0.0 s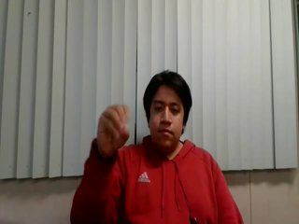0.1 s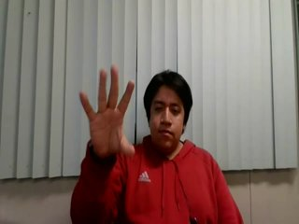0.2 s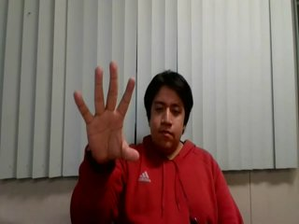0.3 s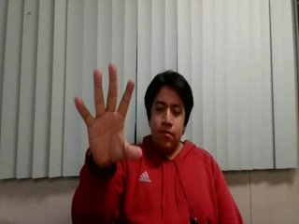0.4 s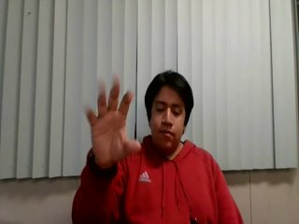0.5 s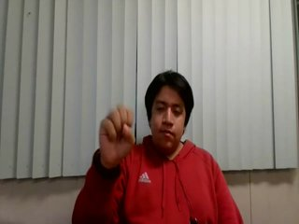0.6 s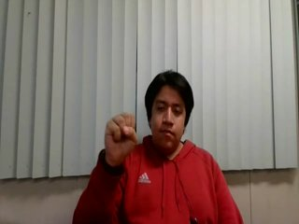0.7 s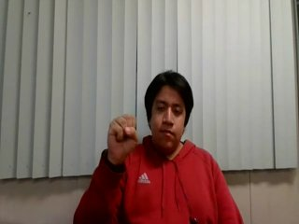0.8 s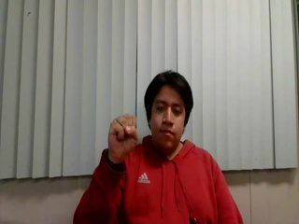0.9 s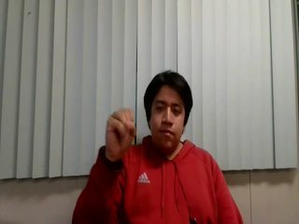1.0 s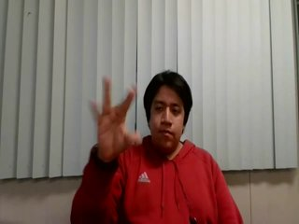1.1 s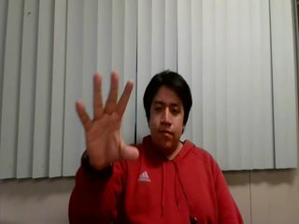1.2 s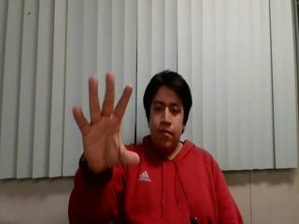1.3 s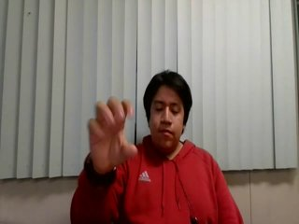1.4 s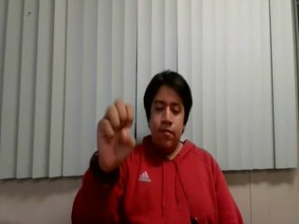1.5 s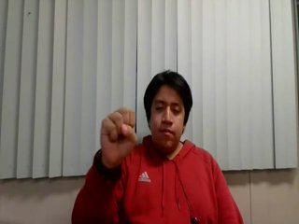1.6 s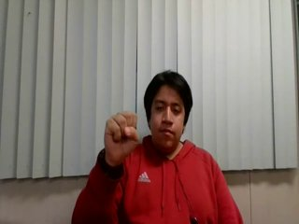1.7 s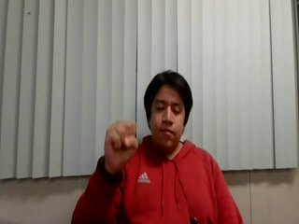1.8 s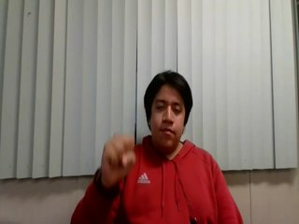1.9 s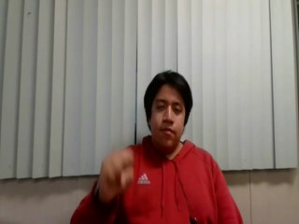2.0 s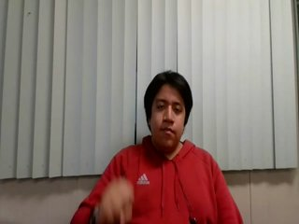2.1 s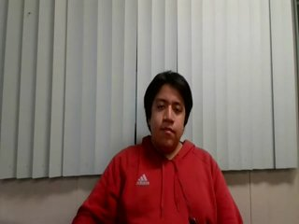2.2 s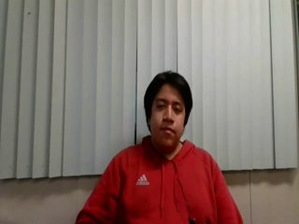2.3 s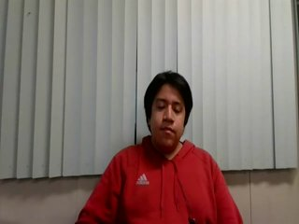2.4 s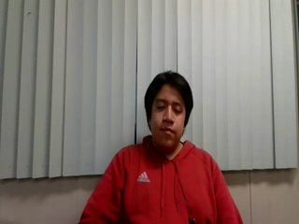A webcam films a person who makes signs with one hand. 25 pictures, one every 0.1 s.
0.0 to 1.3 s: Open twice.
1.4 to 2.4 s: Non-gesture.
